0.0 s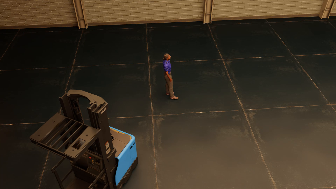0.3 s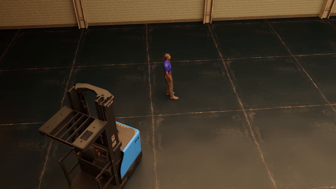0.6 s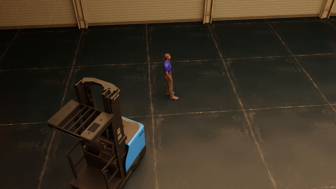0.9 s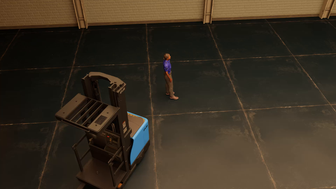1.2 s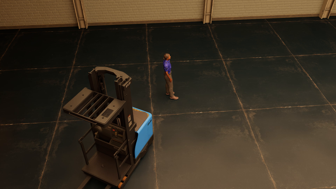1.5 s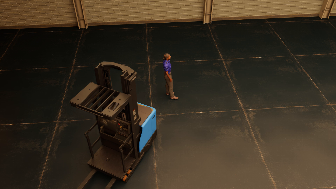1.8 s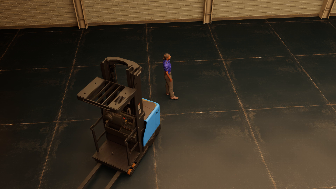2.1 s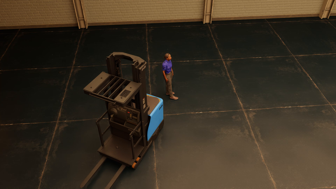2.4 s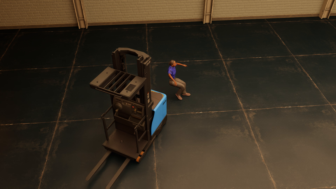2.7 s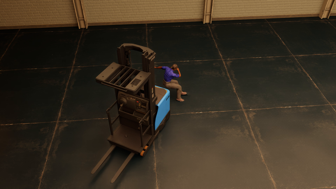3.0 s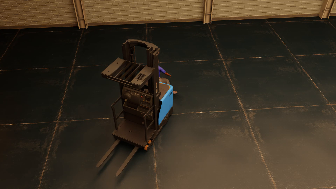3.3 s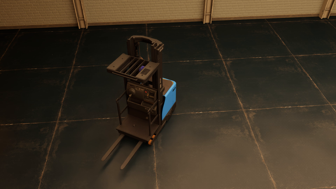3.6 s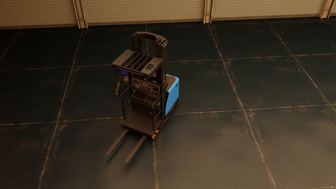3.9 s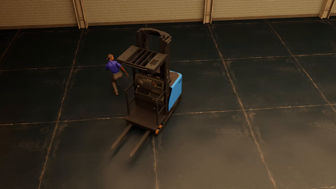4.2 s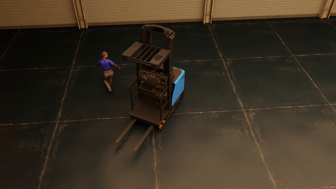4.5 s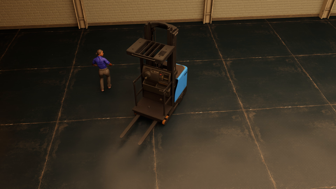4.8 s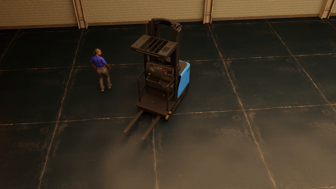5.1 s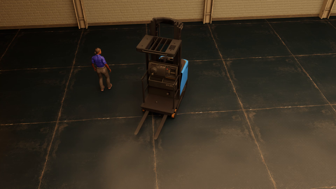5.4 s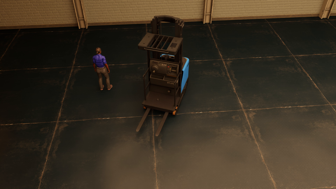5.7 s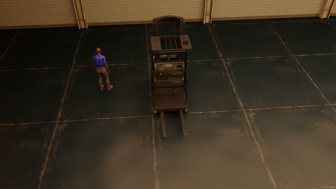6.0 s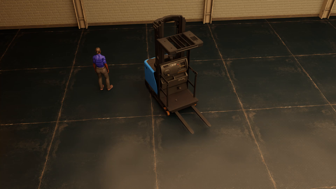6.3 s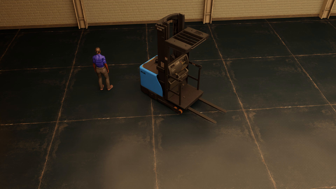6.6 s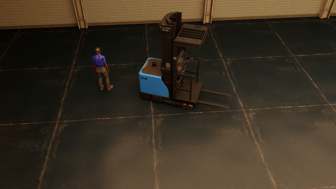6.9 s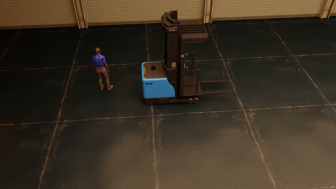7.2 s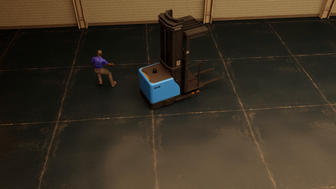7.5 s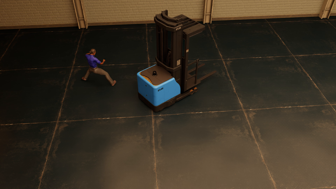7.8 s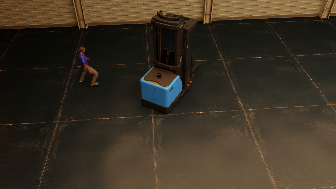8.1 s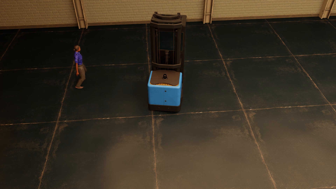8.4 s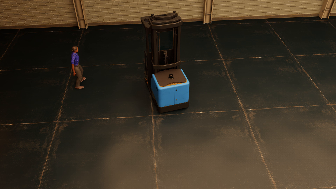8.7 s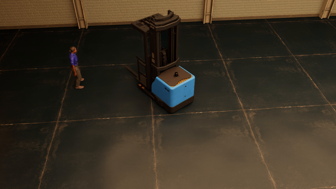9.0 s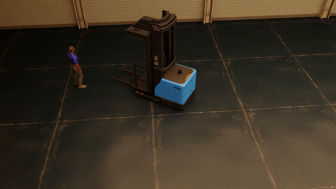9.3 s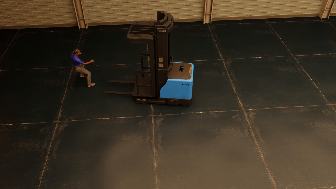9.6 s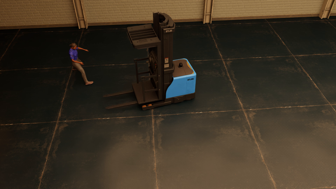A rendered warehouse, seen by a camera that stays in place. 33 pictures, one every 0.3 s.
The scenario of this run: Near miss between a forklift and a person.
